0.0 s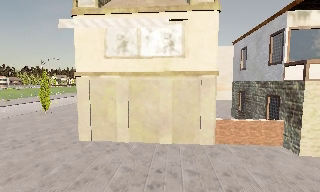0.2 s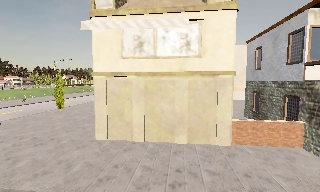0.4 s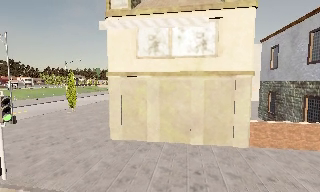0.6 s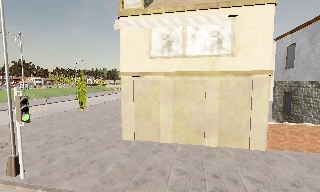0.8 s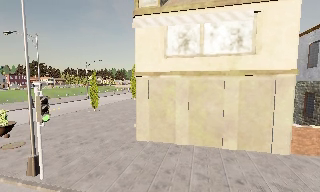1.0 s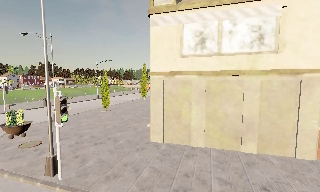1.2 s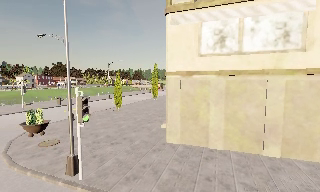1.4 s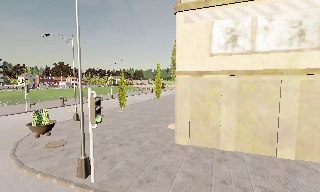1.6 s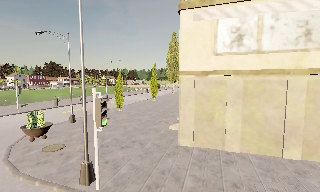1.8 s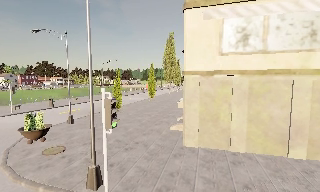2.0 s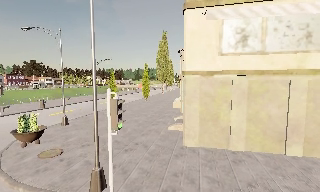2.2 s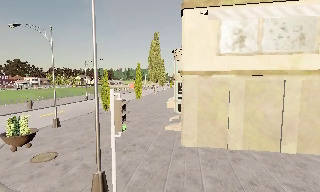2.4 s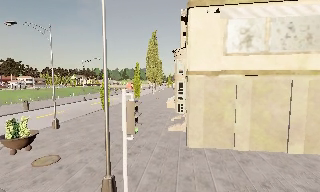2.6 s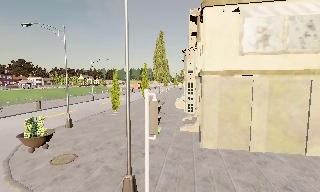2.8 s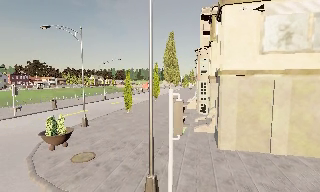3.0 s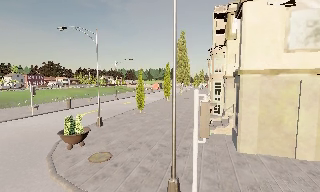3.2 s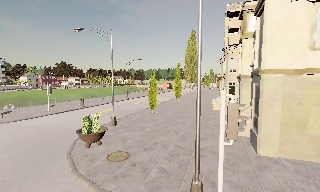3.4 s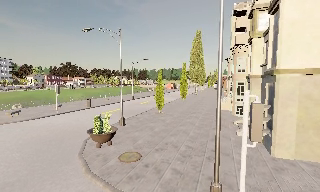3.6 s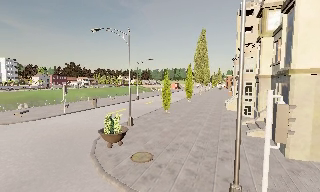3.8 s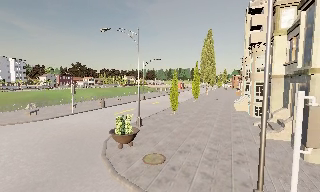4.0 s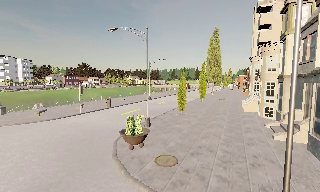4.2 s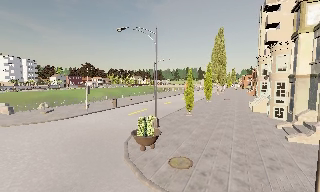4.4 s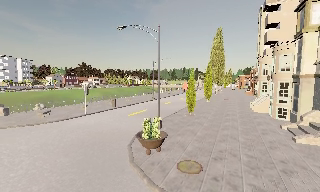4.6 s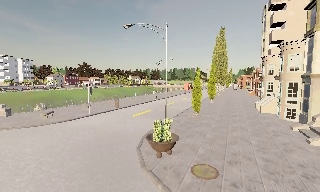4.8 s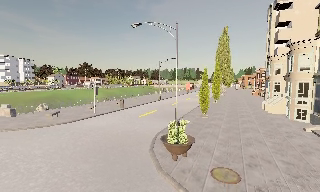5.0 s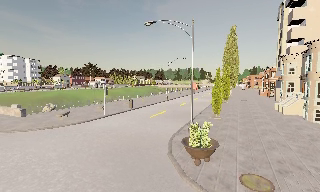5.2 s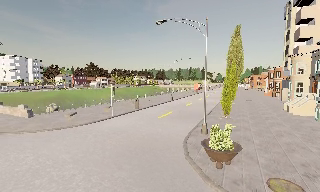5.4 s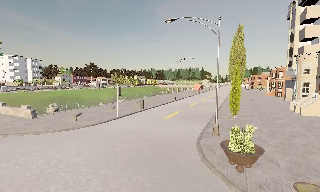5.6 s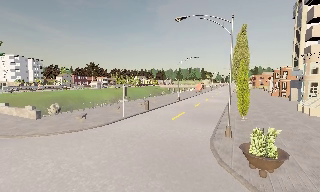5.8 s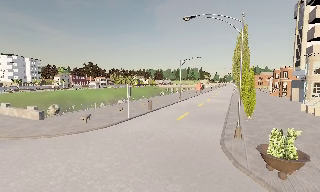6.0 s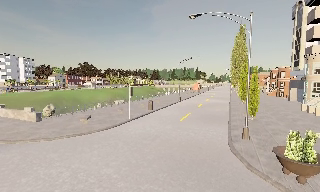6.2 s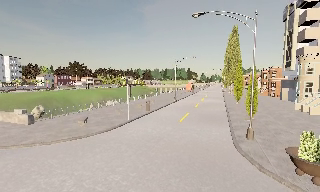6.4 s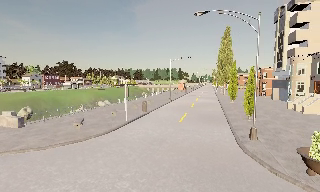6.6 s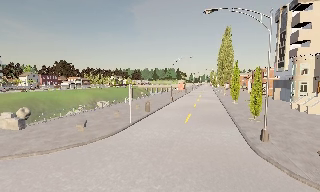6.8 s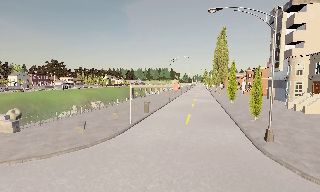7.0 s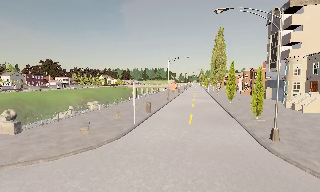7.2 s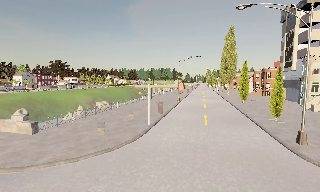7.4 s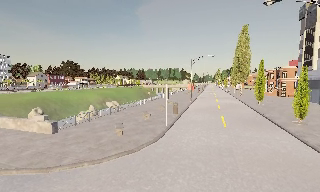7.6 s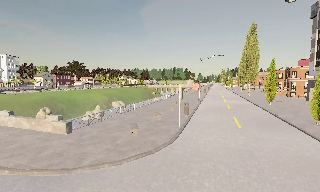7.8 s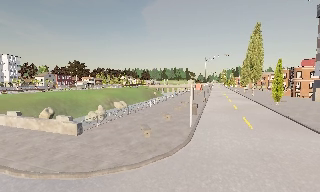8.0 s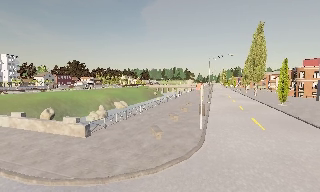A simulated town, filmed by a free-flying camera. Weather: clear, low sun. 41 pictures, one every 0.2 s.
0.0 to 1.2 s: The camera swings to its left by about 15 degrees, and the scene slides to the right. It travels to its left, about 3 m, so close, fixed things drift to the right.
1.2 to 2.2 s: The camera pans to its right, which is clockwise from overhead, by about 10 degrees. It travels to its left, about 2.5 m.
2.2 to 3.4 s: The scene slides to the right, as the camera pans about 10 degrees to its left. It travels to its left, about 2.5 m, so close, fixed things drift to the right.
3.4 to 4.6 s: The camera travels to its left and forward, about 3 m, so close, fixed things drift to the right.
4.6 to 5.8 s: The camera travels to its left, about 4.5 m, so close, fixed things drift to the right.
5.8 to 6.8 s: The camera pans to its right, which is clockwise from overhead, by about 10 degrees. It travels to its left and forward, about 3.5 m.
6.8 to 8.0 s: The camera travels to its left, about 4.5 m, so close, fixed things drift to the right.
The film runs forward here.
